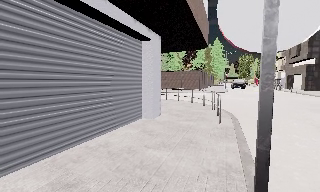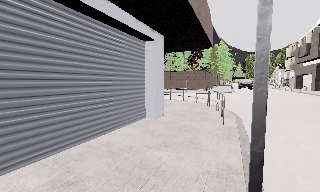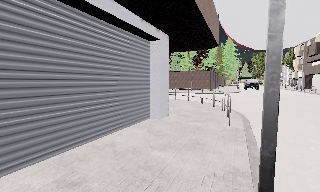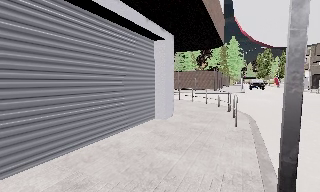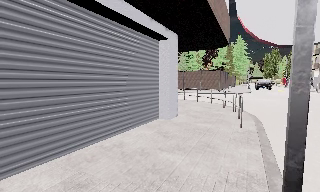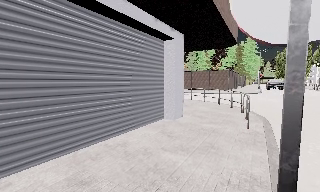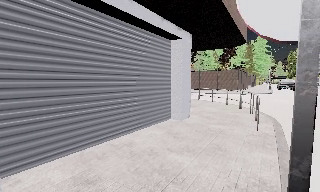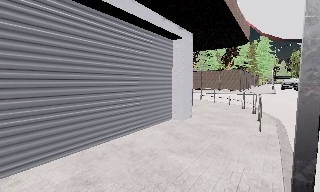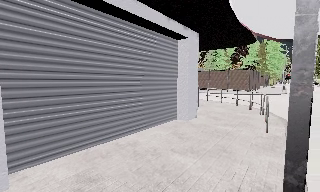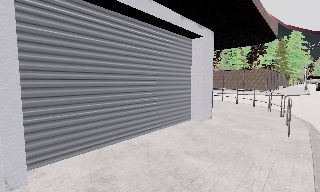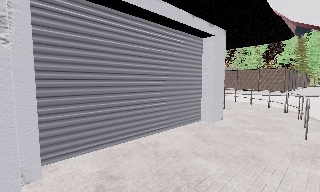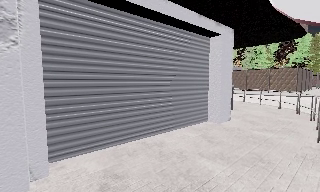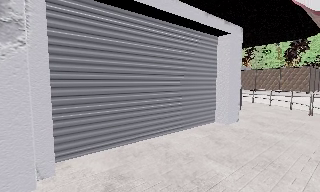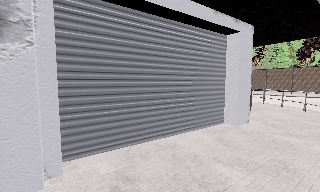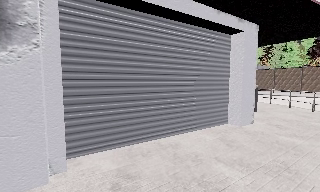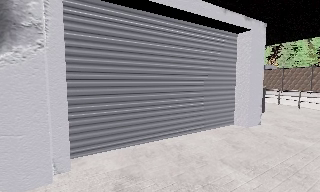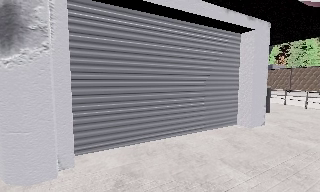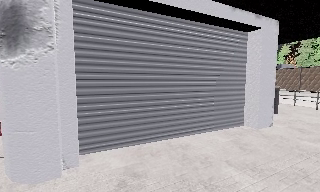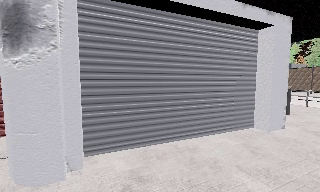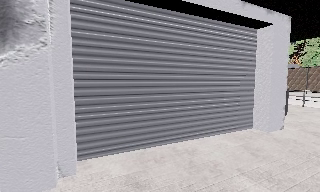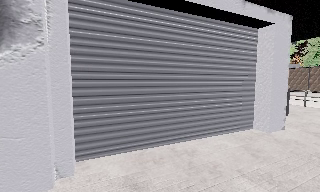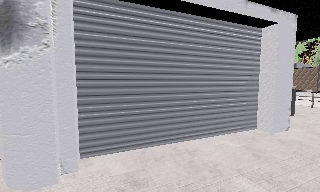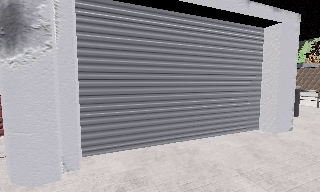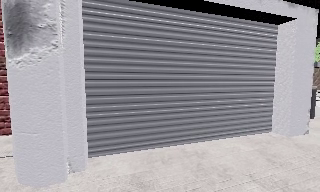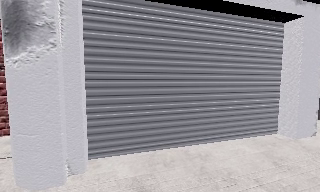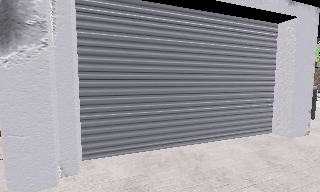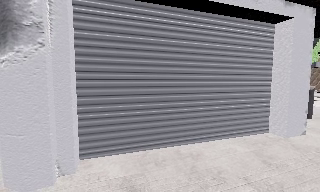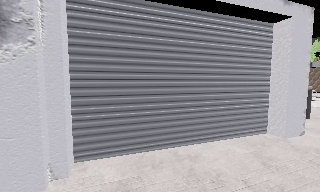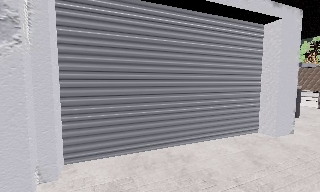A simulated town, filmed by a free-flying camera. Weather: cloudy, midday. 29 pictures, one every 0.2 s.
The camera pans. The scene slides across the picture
to the right.
The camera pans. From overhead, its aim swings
counterclockwise.
0.0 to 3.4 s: The camera swings to its left by about 40 degrees, and the scene slides to the right. It travels to its right, about 0.5 m.
3.4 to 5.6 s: The camera shifts only a little, or ends up much as it began.
The film runs backward here.
